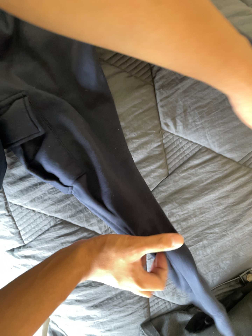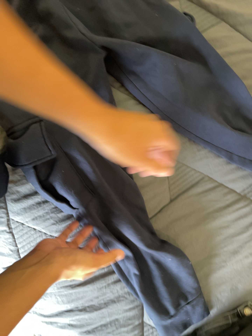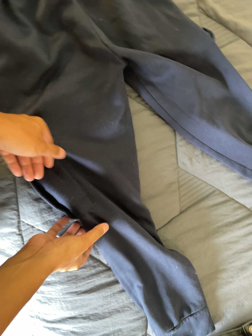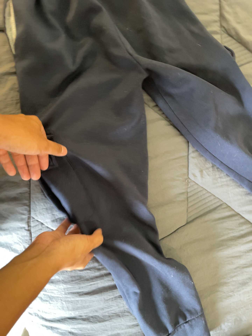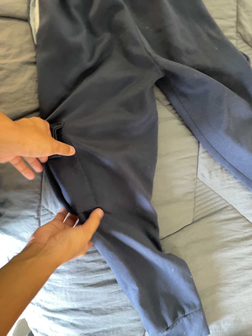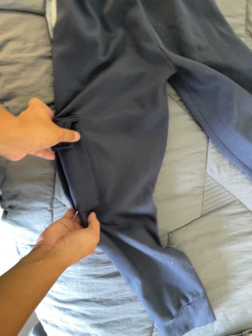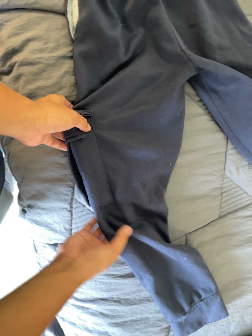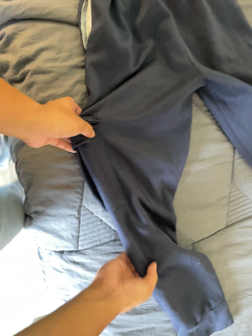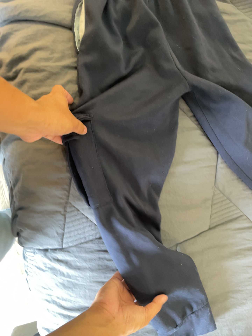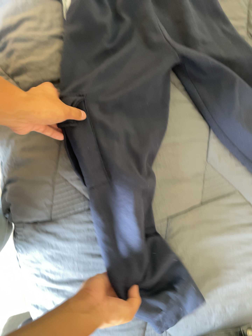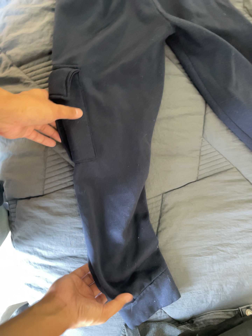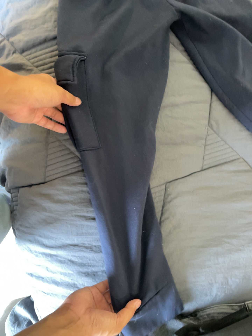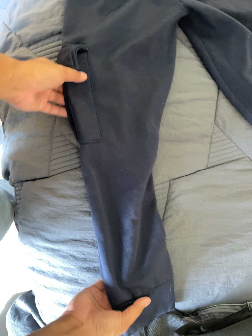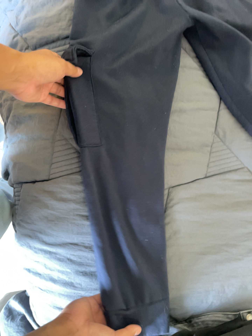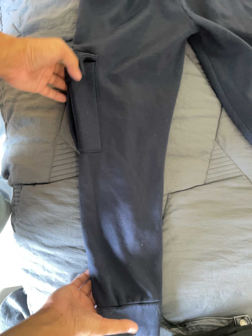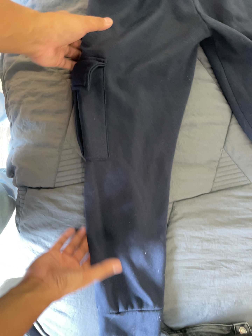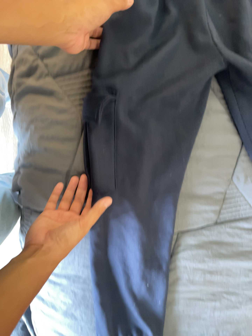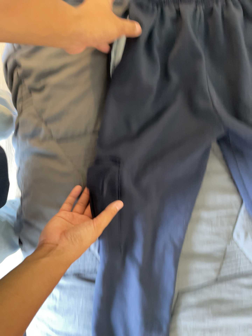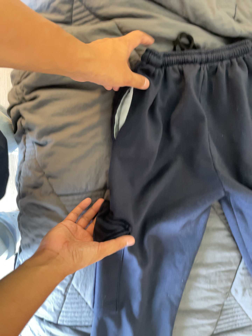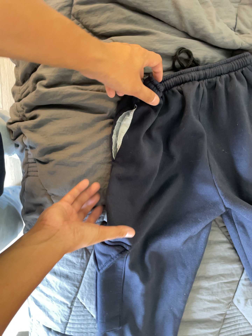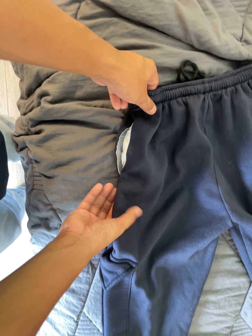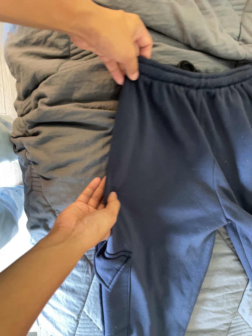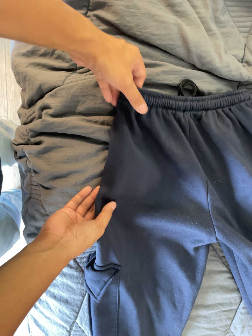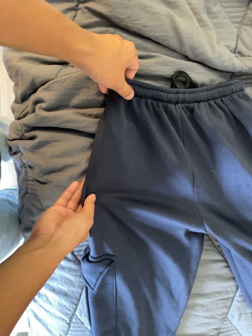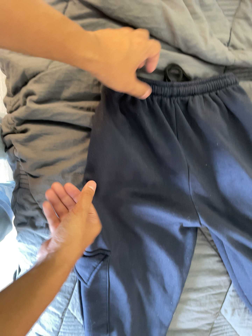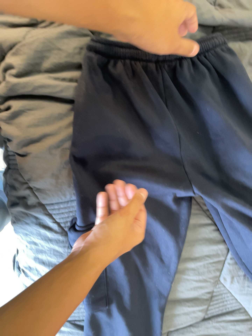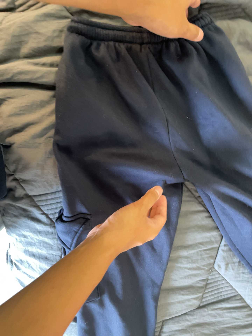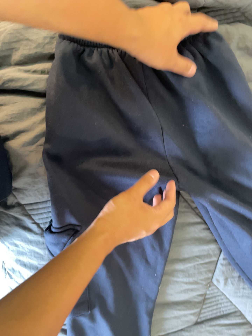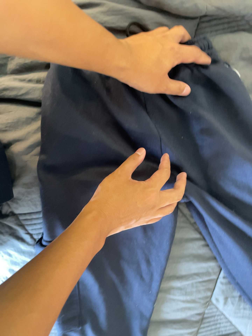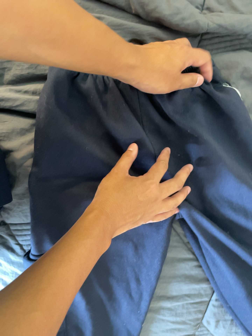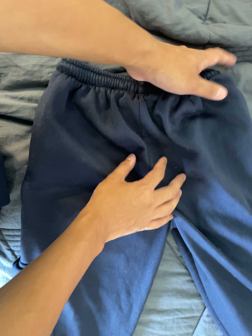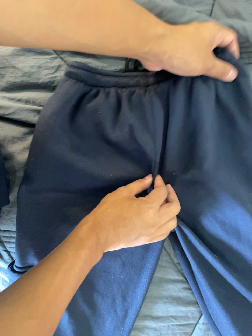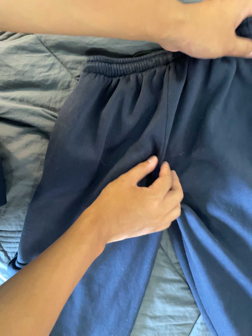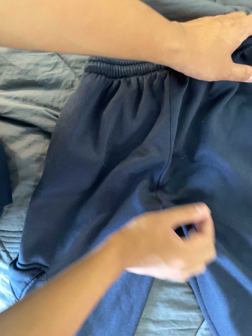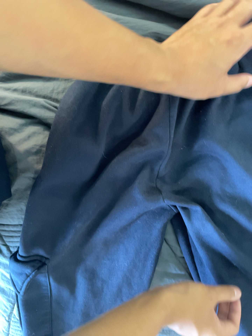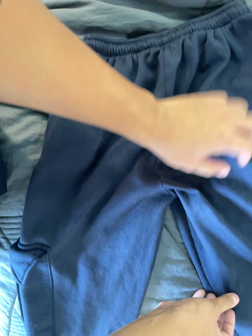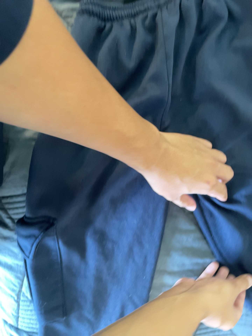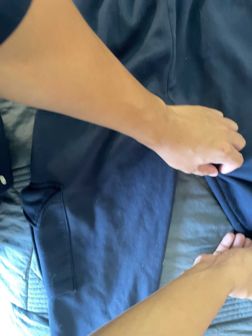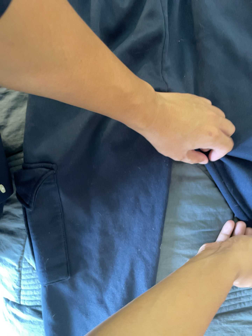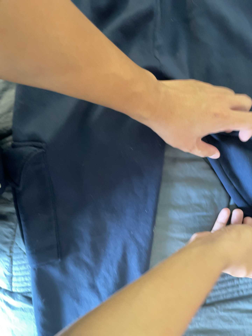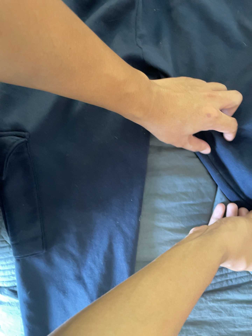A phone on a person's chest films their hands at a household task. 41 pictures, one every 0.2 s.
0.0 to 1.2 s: The camera travels to its left, about 14 cm, so close, fixed things drift to the right. It rolls about its line of sight by about 15 degrees, and the scene rotates clockwise.
1.2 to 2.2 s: The camera travels toward the bottom of its view, about 20 cm.
2.2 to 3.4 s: The camera travels toward the top of its view, about 26 cm, so close, fixed things drift downward. It rolls about its line of sight by about 10 degrees, and the scene rotates clockwise.
3.4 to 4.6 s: The camera travels toward the top of its view, about 22 cm, so close, fixed things drift downward.
4.6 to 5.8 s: The camera travels to its right and forward, about 16 cm.
5.8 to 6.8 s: The camera shifts only a little, or ends up much as it began.
6.8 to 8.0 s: The camera travels toward the bottom of its view, about 28 cm, so close, fixed things drift upward. Its aim tips toward the top of its view by about 10 degrees. It rolls about its line of sight by about 10 degrees, and the scene rotates counterclockwise.
The film runs forward here.
